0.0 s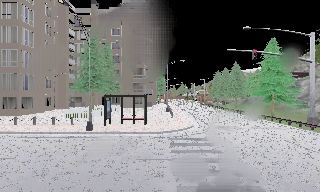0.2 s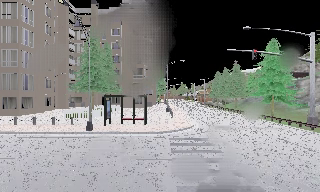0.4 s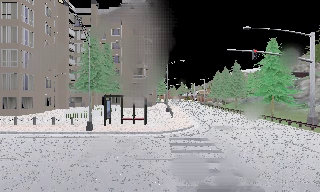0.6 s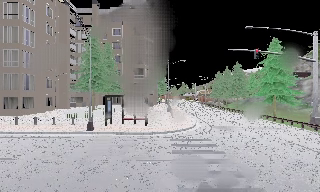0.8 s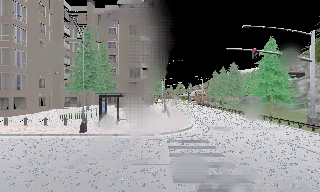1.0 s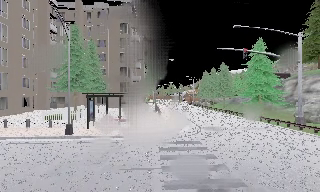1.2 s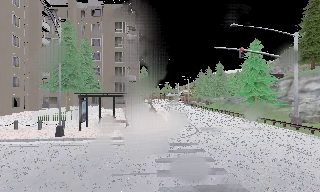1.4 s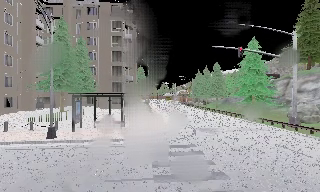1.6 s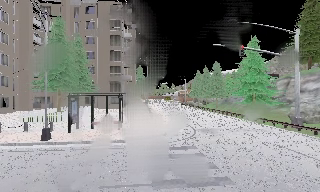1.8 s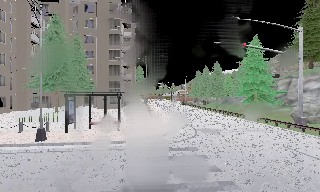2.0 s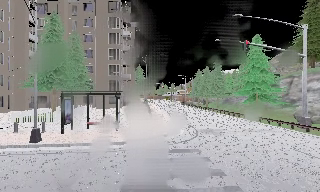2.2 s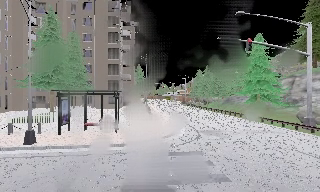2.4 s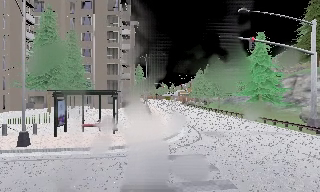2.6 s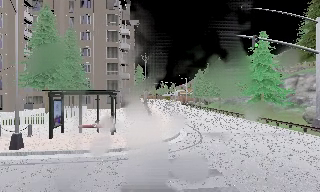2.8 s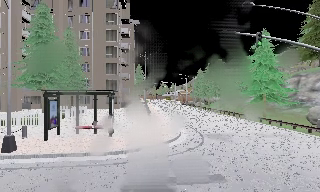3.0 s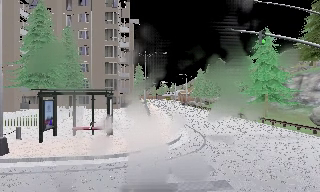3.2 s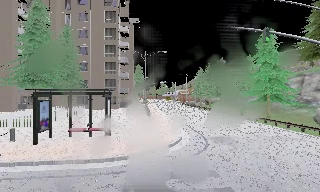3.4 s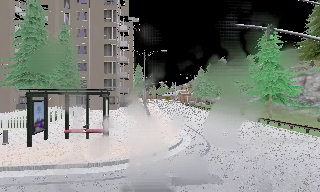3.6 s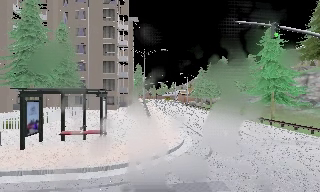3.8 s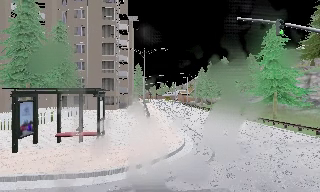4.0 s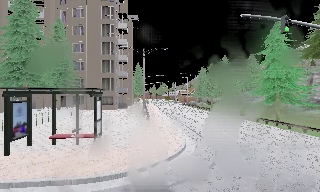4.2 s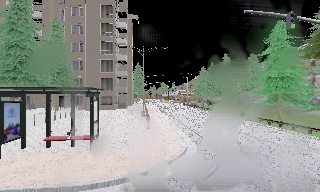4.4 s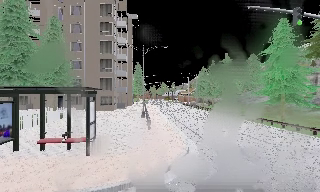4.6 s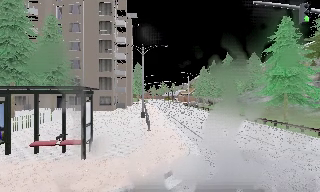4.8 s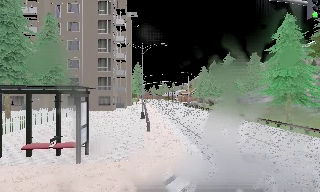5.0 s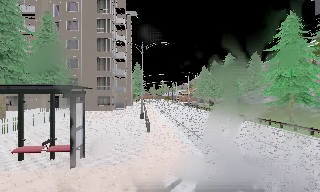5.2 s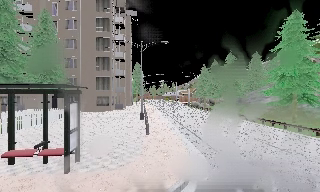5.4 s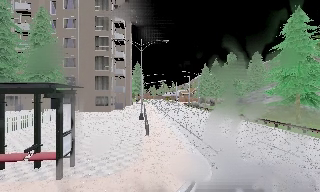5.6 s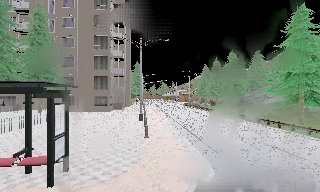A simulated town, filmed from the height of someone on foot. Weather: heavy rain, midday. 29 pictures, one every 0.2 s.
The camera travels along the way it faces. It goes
forward.
0.0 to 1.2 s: The camera travels forward, about 1 m, so what stands in front looms larger. It gains speed.
1.2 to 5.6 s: The camera travels forward, about 8 m, so what stands in front looms larger.
The film runs forward here.
